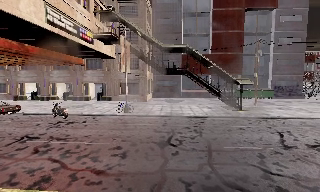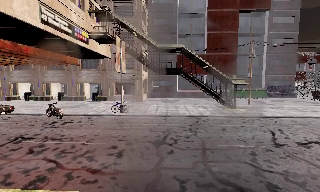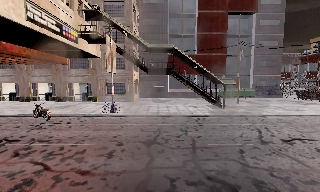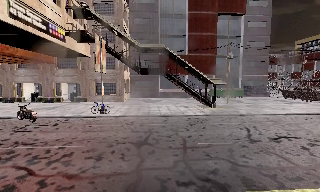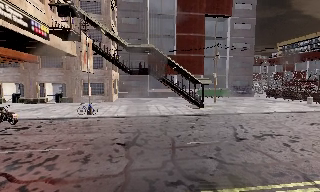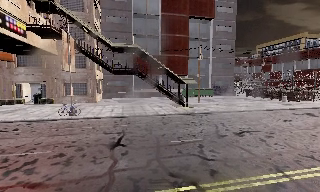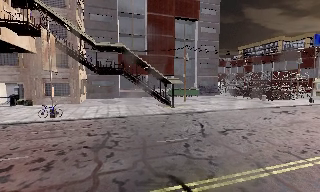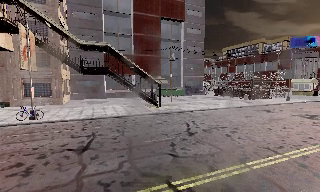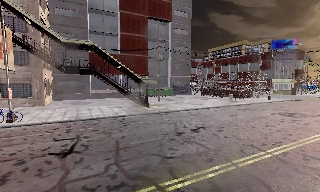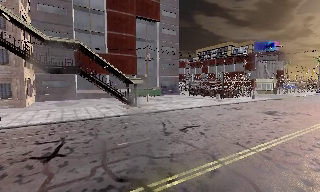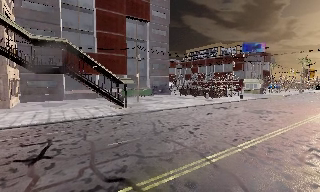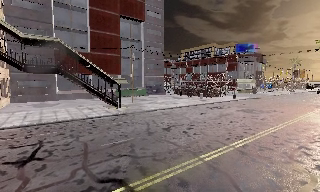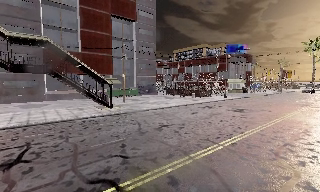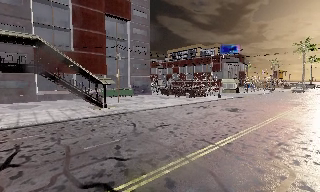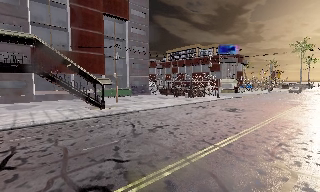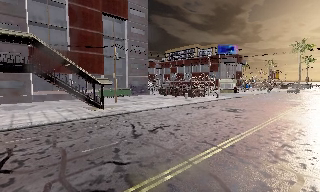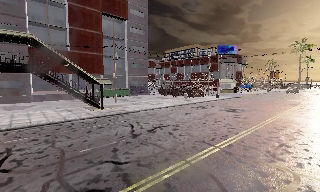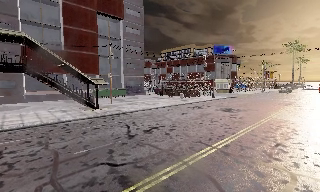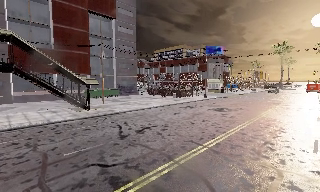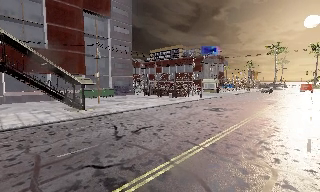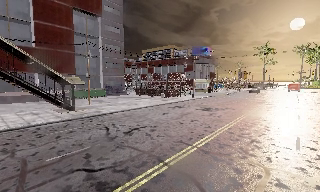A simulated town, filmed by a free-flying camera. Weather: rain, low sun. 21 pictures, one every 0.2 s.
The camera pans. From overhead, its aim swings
clockwise.
The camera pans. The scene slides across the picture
to the left.
0.0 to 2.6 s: The scene slides to the left, as the camera pans about 45 degrees to its right. It travels to its right, about 0.5 m, so close, fixed things drift to the left.
2.6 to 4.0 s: The camera shifts only a little, or ends up much as it began.
The film runs forward here.
